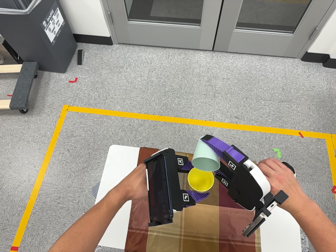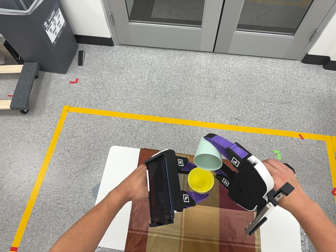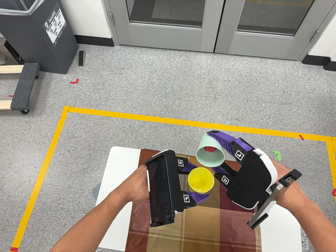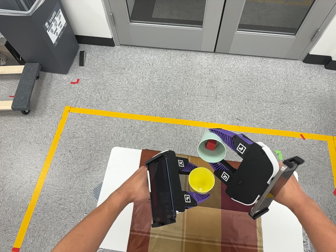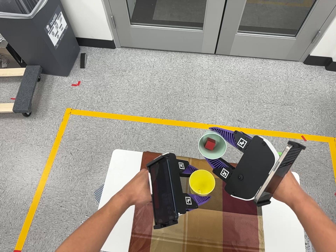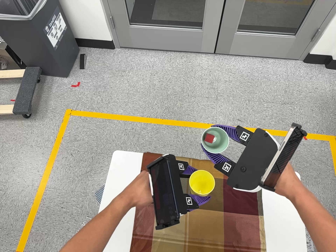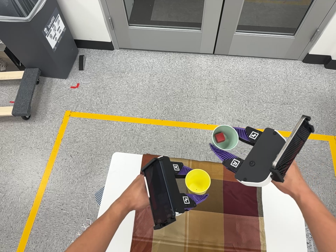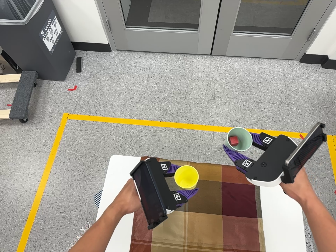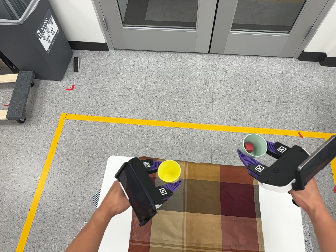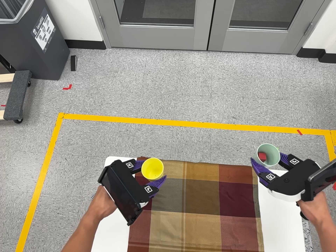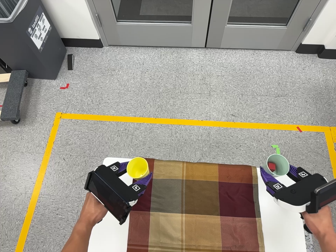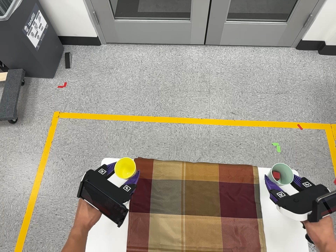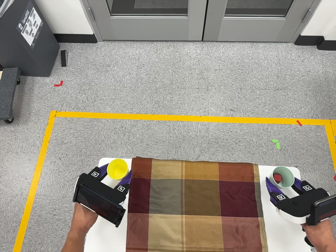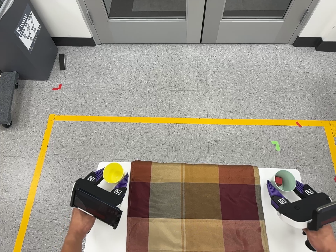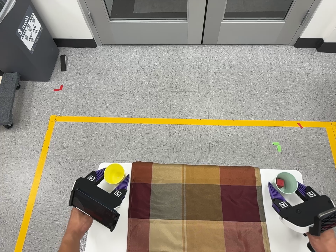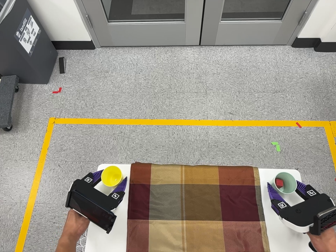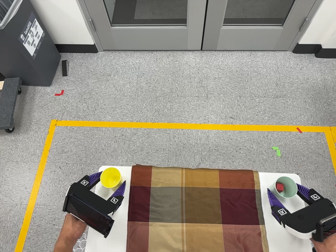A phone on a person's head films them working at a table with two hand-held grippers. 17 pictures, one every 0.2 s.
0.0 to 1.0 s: The camera shifts only a little, or ends up much as it began.
1.0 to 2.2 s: The camera travels forward and toward the top of its view, about 8 cm, so what stands in front looms larger.
2.2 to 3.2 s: The camera shifts only a little, or ends up much as it began.
The film runs backward here.
